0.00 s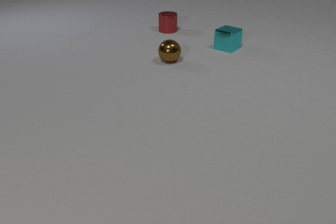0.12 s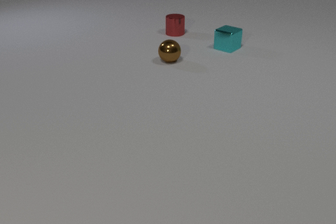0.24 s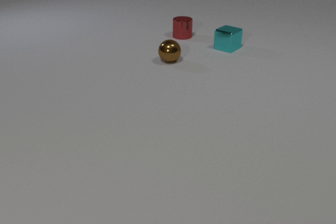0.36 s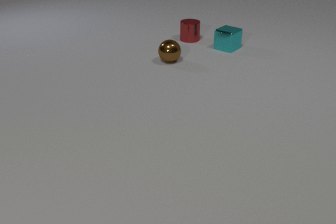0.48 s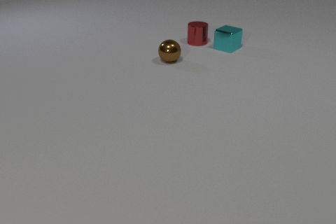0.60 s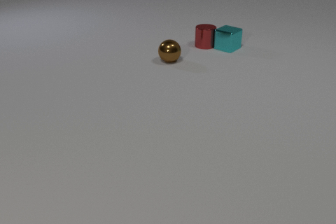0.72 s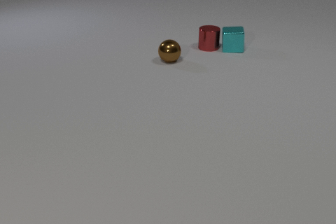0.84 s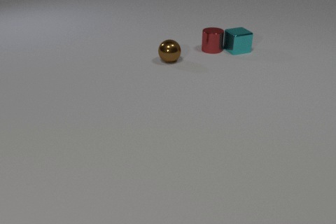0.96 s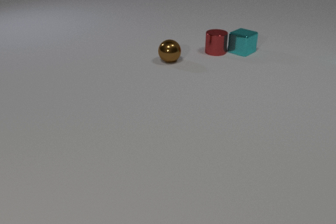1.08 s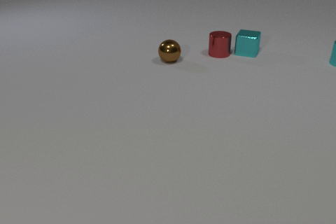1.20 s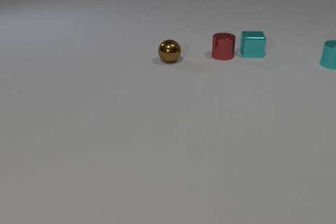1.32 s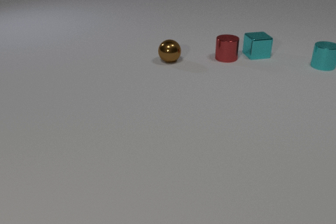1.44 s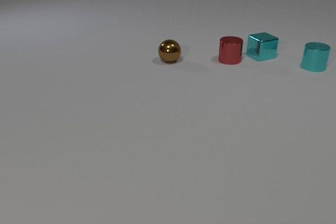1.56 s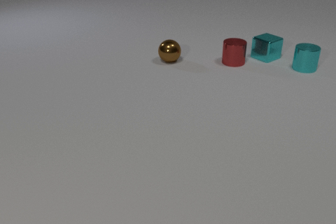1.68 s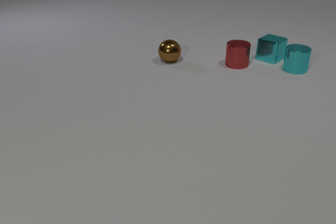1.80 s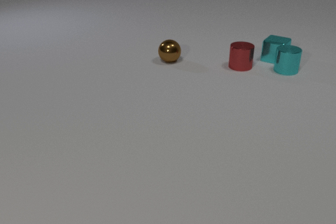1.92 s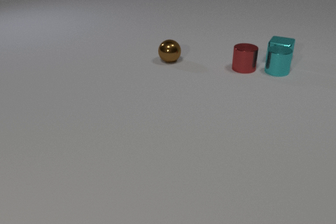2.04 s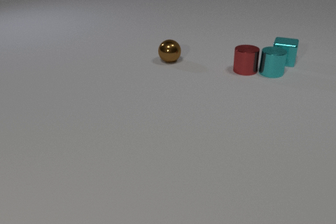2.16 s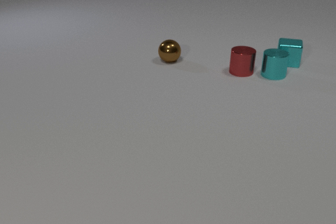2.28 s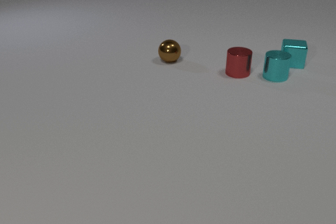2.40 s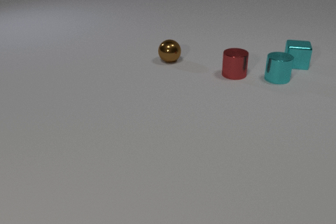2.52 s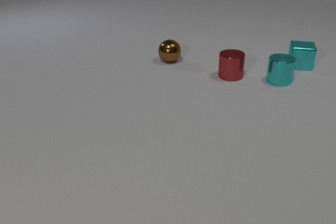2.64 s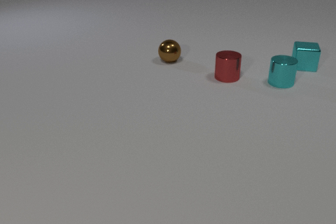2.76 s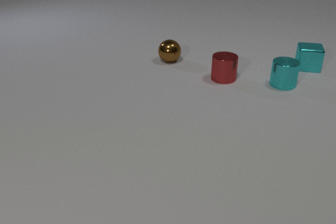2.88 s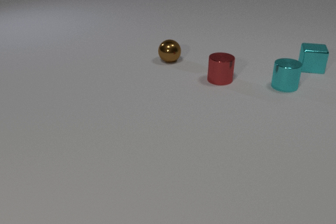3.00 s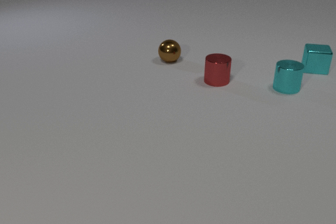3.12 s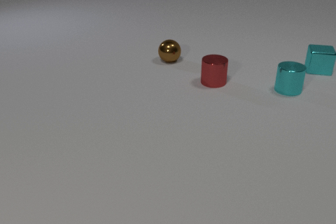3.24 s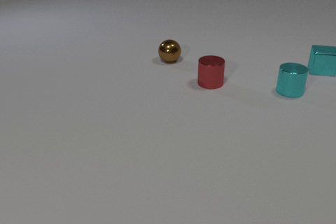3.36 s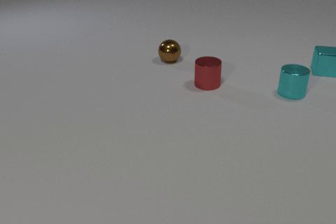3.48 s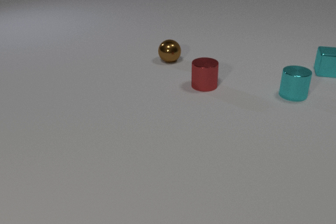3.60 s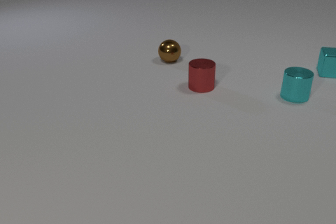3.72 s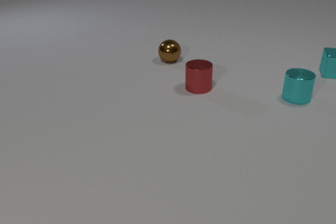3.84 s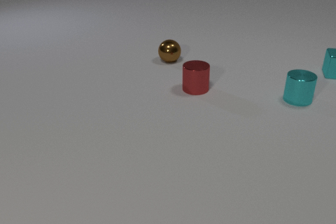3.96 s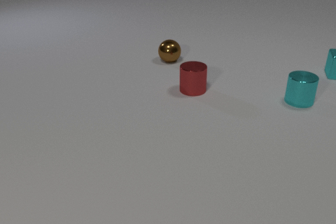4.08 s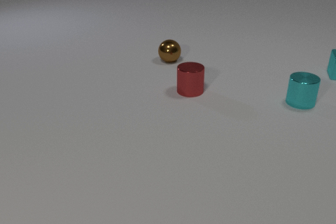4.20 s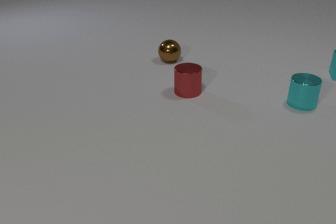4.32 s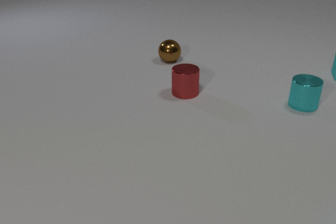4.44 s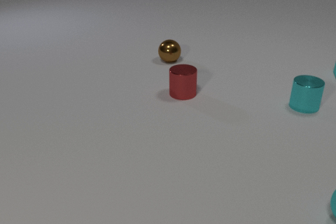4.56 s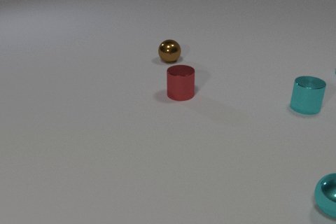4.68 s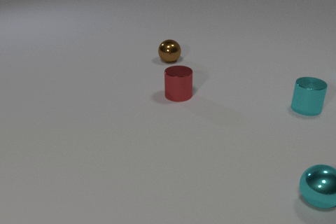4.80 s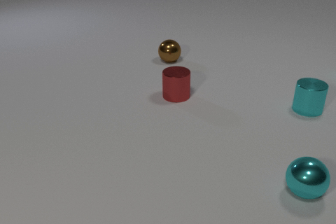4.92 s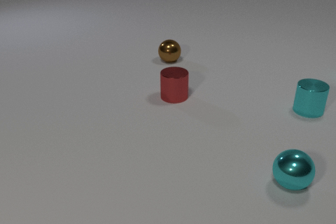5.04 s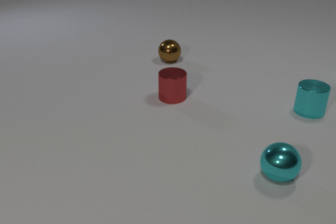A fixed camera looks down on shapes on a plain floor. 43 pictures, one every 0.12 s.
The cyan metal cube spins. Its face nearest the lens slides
to the right.
The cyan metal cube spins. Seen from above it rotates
counterclockwise.
0.00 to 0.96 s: The red metal cylinder slides toward the camera and to the right. The cyan metal cube slides to the right and toward the camera, spins counterclockwise seen from above by about 75 degrees, its near face sliding to the right. The red metal cylinder and the cyan metal cube collide.
0.96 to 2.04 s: The red metal cylinder slides toward the camera and to the right. The cyan metal cube slides to the right and toward the camera, spins counterclockwise seen from above by about 105 degrees, its near face sliding to the right. The cyan metal cylinder comes in at the right edge, slides to the left and toward the camera. The red metal cylinder and the cyan metal cylinder collide.
2.04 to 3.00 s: The red metal cylinder slides toward the camera and to the left. The cyan metal cube slides to the right. The cyan metal cylinder slides toward the camera and to the right.
3.00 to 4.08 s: The red metal cylinder slides to the left and toward the camera. The cyan metal cube slides to the right. The cyan metal cylinder slides toward the camera and to the right.
4.08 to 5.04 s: The red metal cylinder slides to the left and toward the camera. The cyan metal cube slides to the right, leaves at the right edge. The cyan metal cylinder slides toward the camera and to the right. The cyan metal sphere comes in at the right edge, rolls to the left and away from the camera.
How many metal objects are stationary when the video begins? 2.
Are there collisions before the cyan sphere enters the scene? yes.
How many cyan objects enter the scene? 2.
